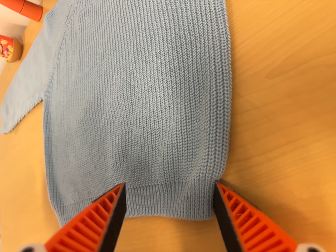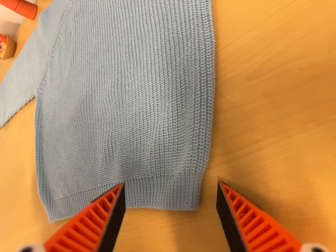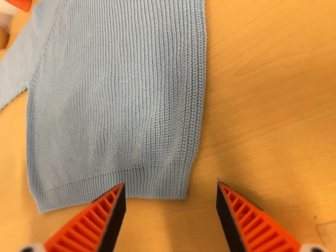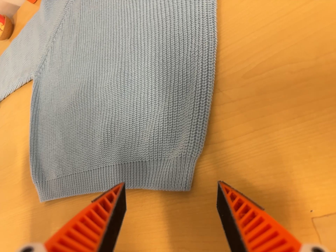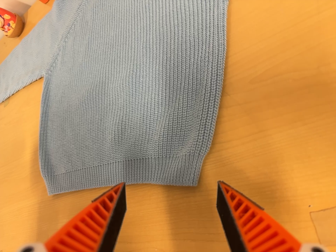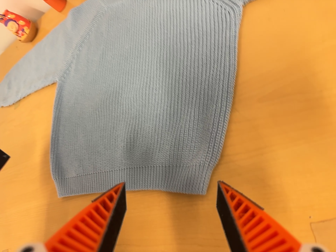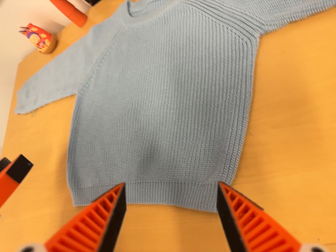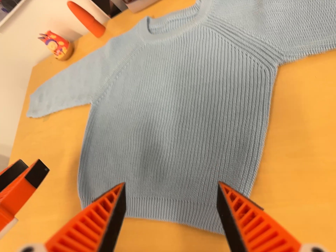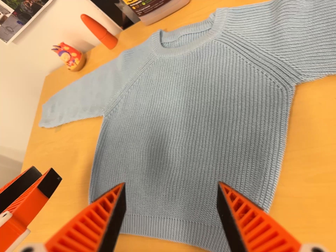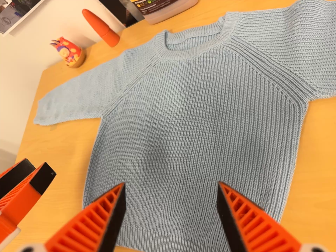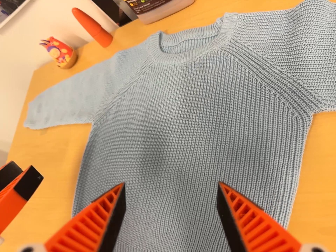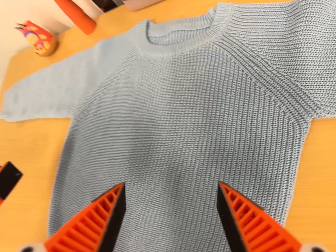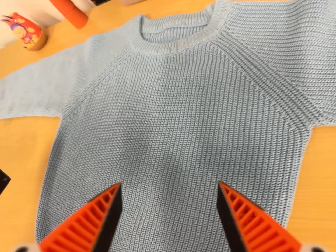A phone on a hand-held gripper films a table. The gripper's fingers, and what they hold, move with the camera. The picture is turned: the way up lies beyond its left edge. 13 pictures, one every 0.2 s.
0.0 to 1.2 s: The camera travels backward and to its left, about 12 cm, so what stands in front gets smaller. It rolls about its line of sight by about 15 degrees, and the scene rotates clockwise.
1.2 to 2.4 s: The camera travels toward the top of its view and forward, about 16 cm, so close, fixed things drift downward. It rolls about its line of sight by about 10 degrees, and the scene rotates clockwise.
The film runs backward here.
